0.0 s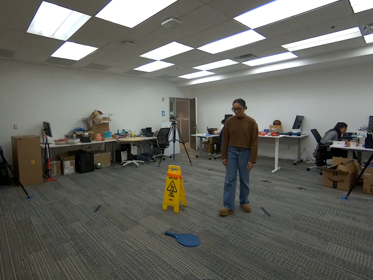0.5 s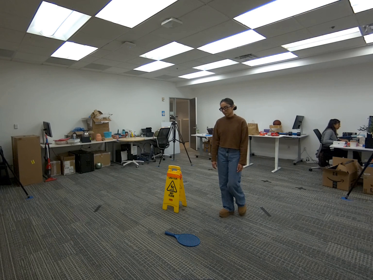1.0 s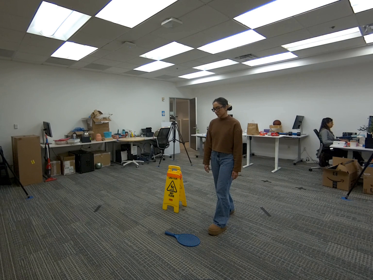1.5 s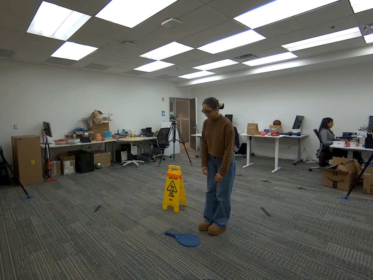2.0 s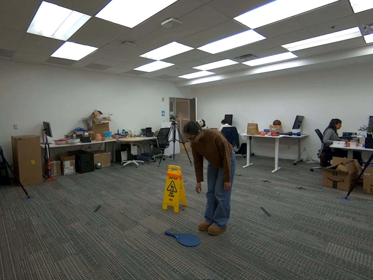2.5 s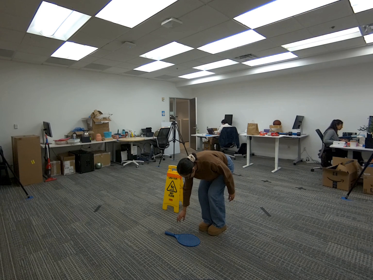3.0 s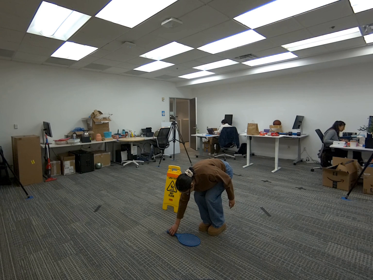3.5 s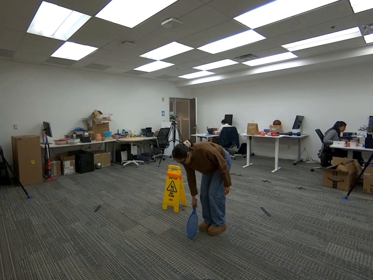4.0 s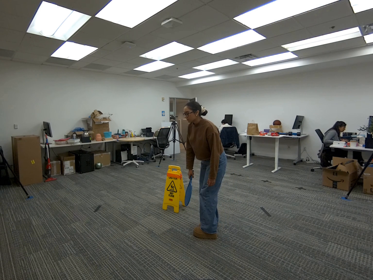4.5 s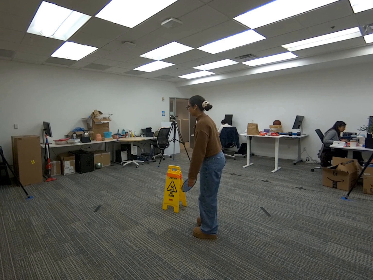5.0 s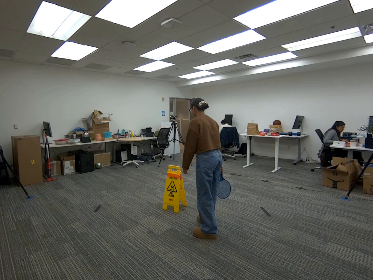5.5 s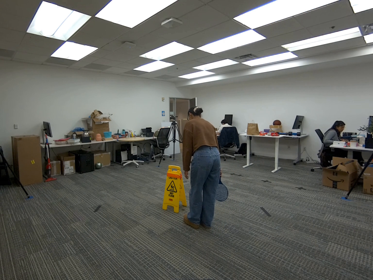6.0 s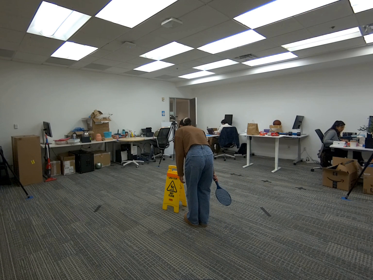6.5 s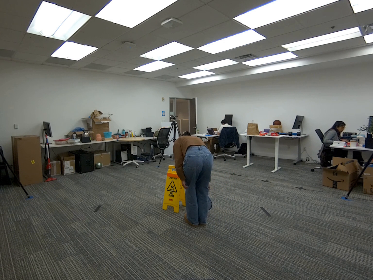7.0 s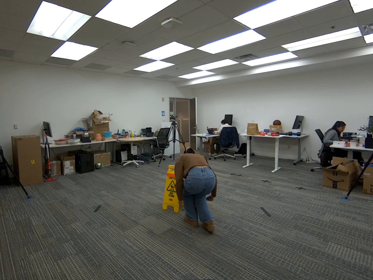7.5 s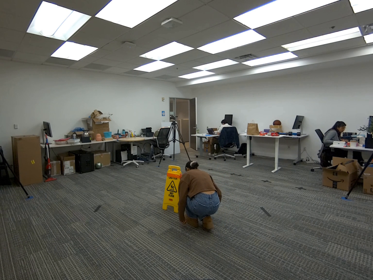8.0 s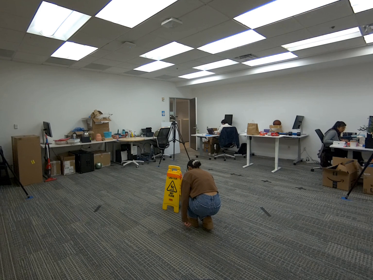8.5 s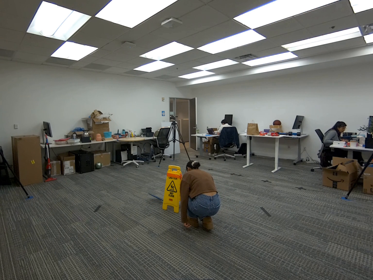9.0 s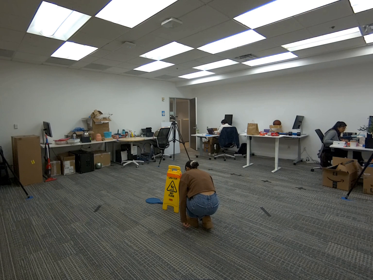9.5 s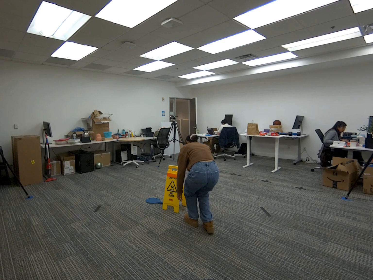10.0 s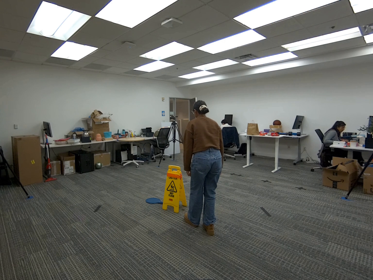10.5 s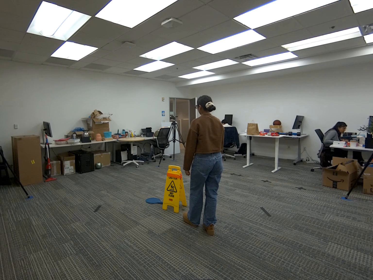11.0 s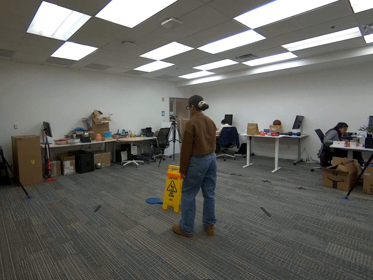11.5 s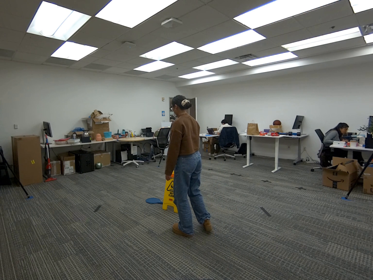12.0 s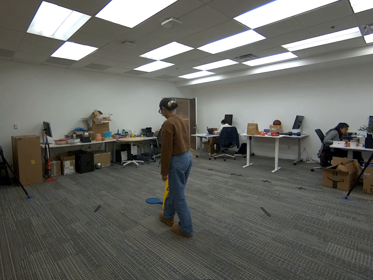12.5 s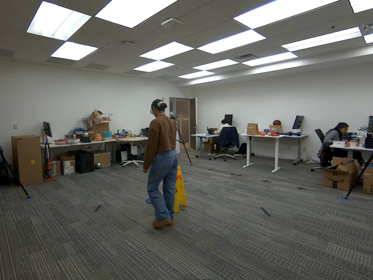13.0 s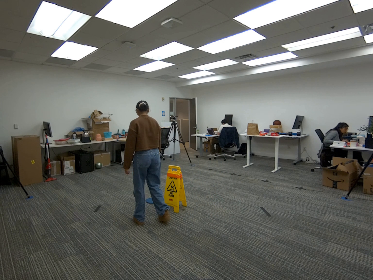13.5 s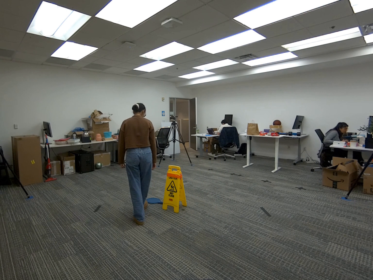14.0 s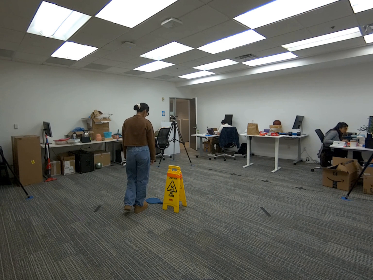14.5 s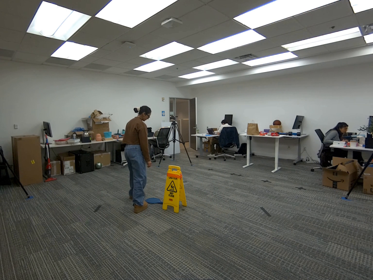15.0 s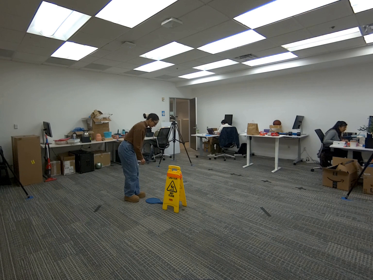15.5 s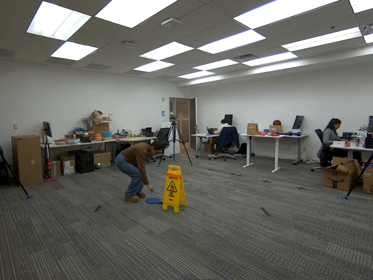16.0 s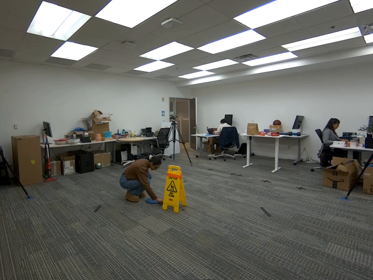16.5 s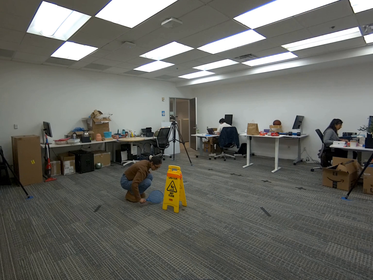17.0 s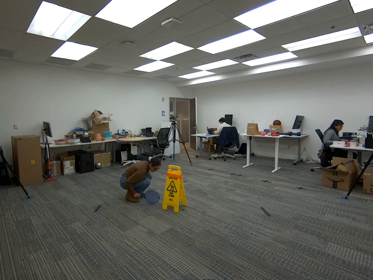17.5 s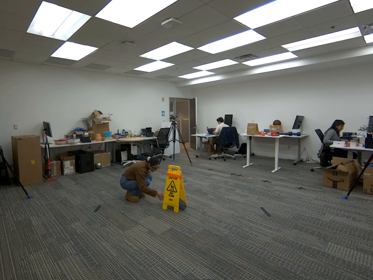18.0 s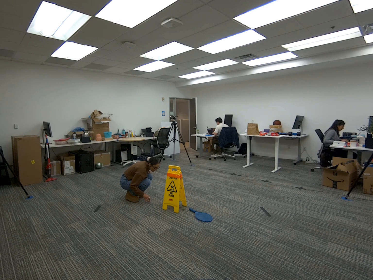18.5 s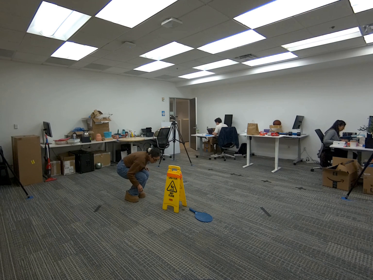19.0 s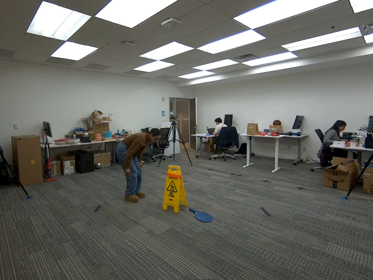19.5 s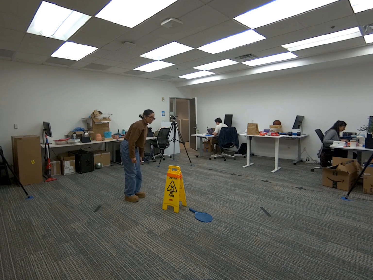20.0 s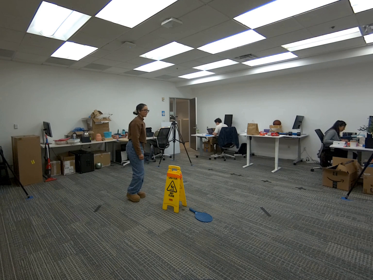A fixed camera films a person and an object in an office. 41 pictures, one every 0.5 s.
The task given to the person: Walk to the tennis racket on the ground and pick it up with your right hand. Walk over to the wet floor sign, bend down, and slide or toss the racket through the opening of the sign. Move to the other side, retrieve the racket, and pass it back through the sign again. Then pick the racket up, walk around to the other side, and place the racket on the ground.
